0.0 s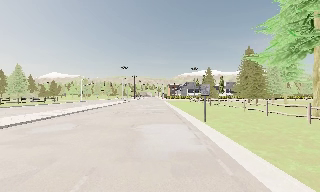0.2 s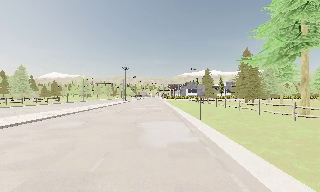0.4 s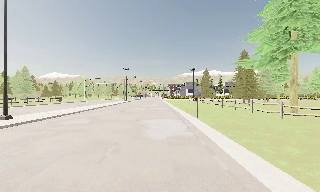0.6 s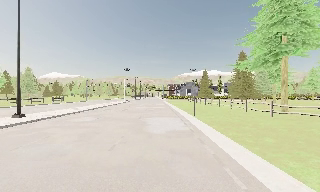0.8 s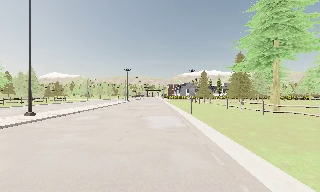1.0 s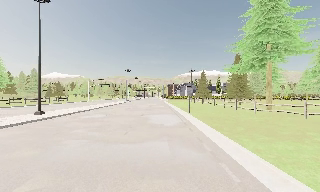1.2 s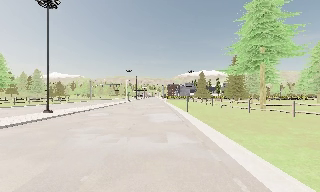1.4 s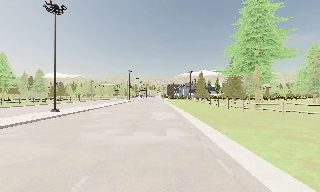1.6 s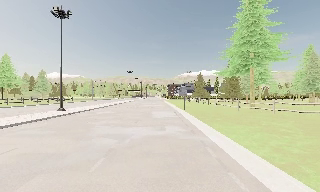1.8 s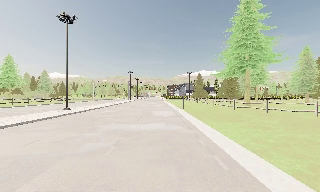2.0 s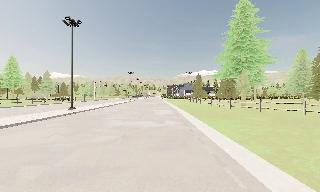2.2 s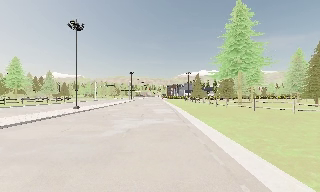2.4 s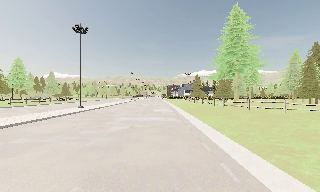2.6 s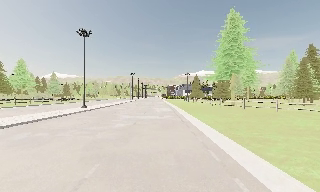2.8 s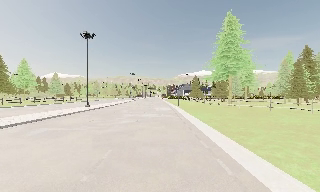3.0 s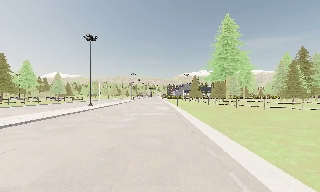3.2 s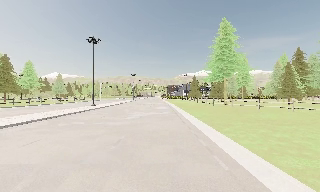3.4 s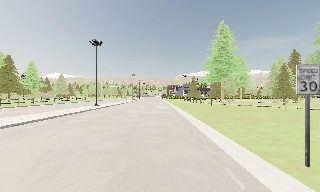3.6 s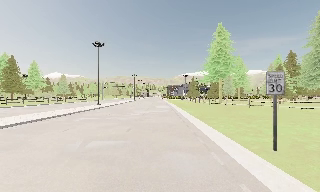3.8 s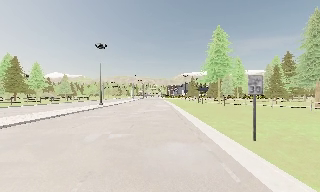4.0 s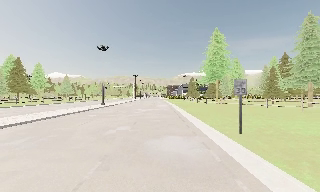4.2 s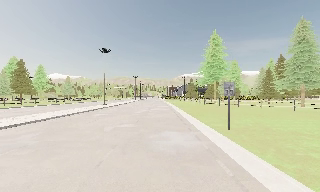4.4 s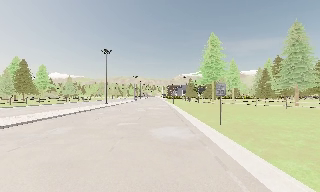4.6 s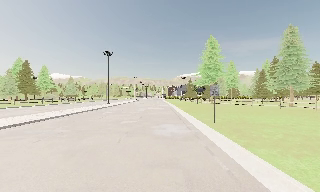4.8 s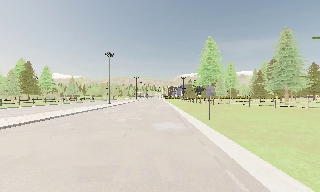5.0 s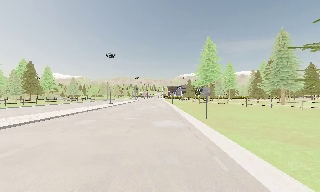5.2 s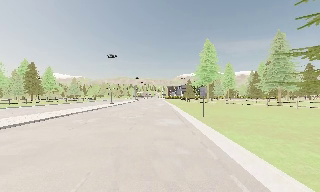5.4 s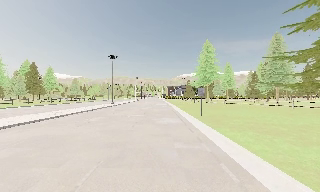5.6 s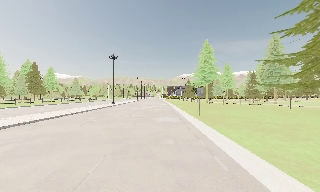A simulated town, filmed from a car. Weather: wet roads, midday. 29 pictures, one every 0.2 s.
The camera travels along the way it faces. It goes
backward.
0.0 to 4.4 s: The camera travels backward, about 25 m, so what stands in front gets smaller.
4.4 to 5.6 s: The camera travels backward, about 5 m, so what stands in front gets smaller. It loses speed.
The film runs backward here.
